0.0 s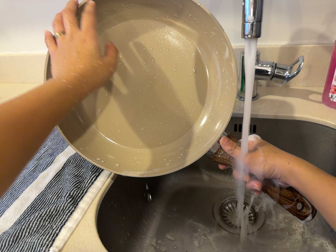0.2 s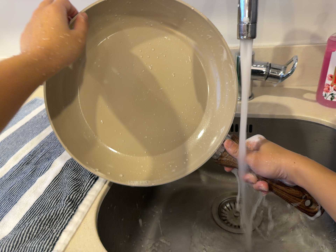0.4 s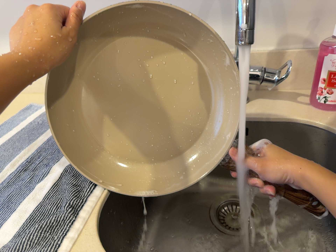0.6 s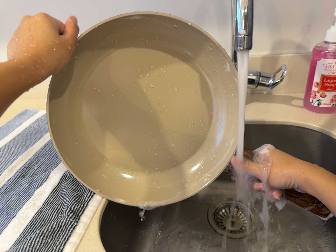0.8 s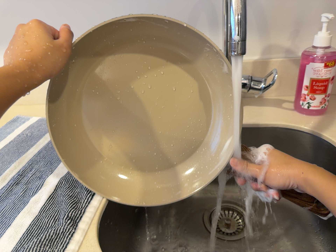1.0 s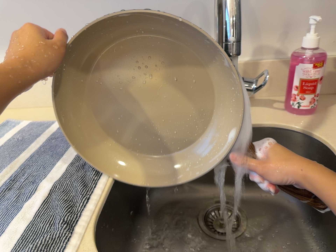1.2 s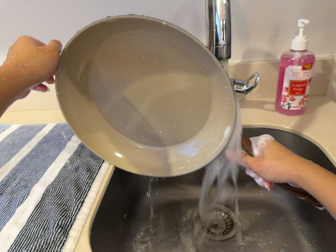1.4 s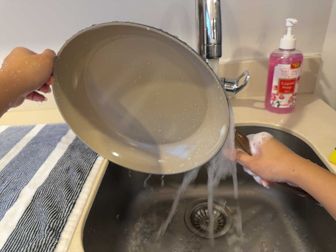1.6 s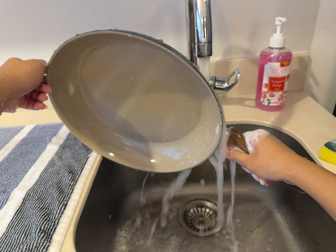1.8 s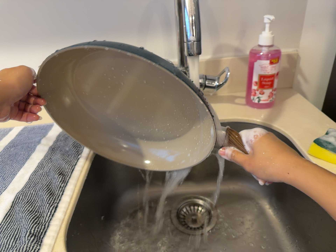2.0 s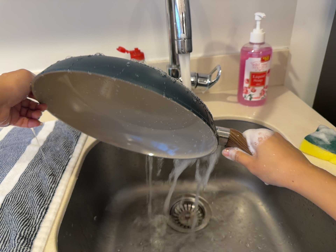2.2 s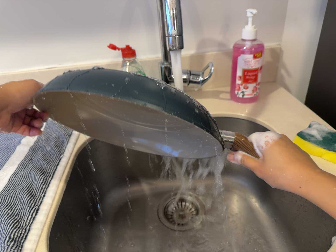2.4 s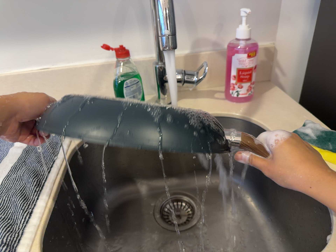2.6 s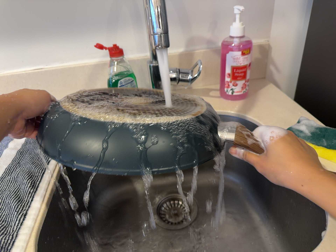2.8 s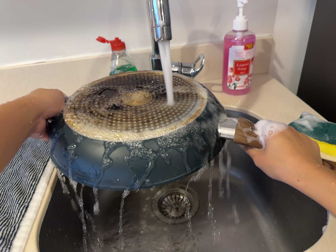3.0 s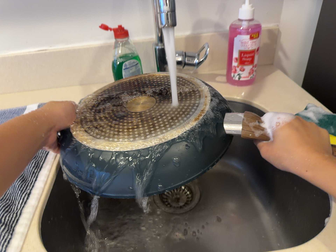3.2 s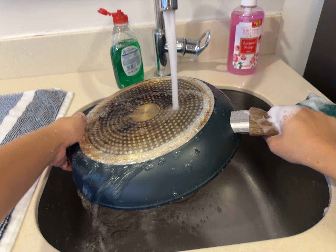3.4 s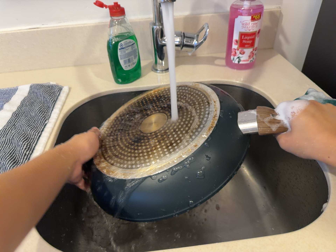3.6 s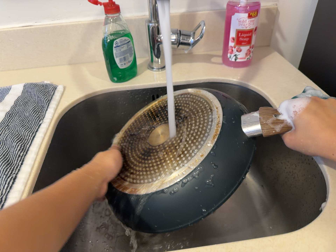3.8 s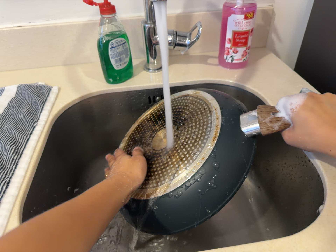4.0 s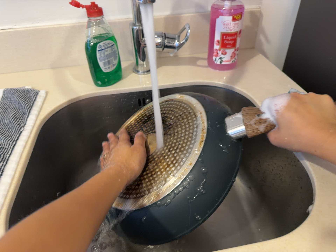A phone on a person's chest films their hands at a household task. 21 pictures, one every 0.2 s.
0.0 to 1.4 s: The scene slides to the left, as the camera pans about 15 degrees to its right.
1.4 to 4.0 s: The scene slides to the left, as the camera pans about 10 degrees to its right. Its aim tips toward the bottom of its view by about 10 degrees, and the scene shifts upward.
The film runs backward here.
